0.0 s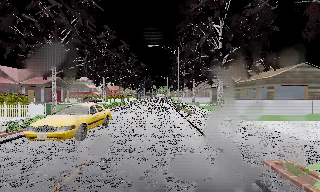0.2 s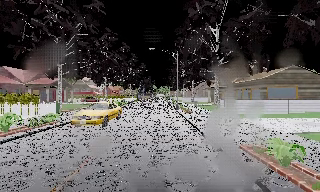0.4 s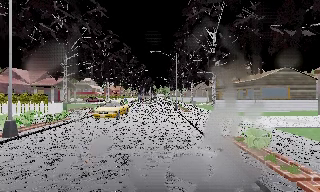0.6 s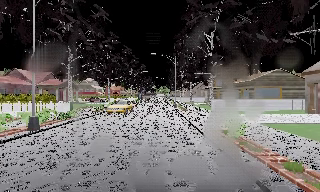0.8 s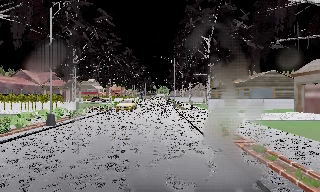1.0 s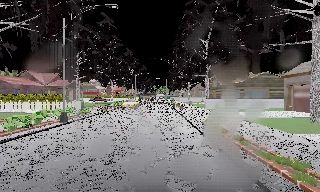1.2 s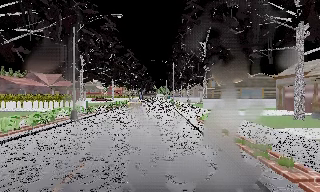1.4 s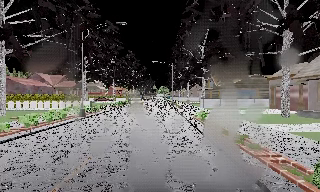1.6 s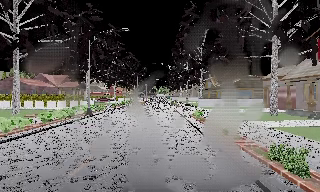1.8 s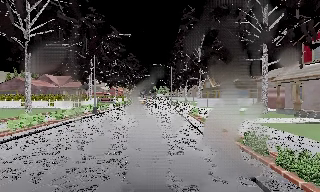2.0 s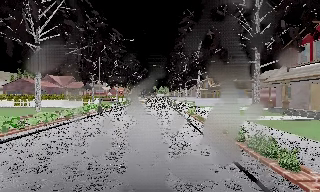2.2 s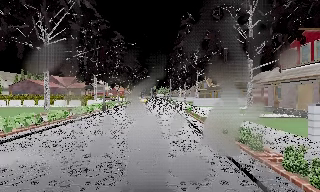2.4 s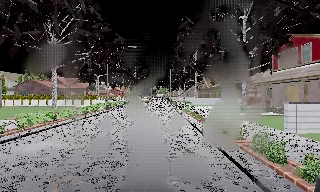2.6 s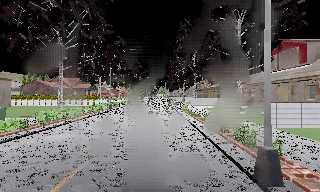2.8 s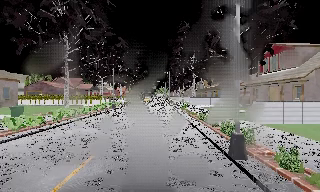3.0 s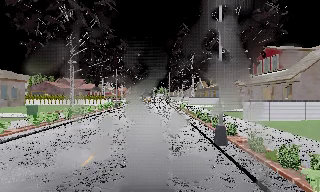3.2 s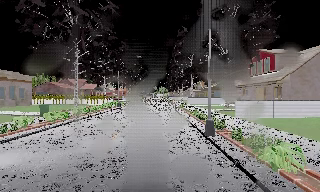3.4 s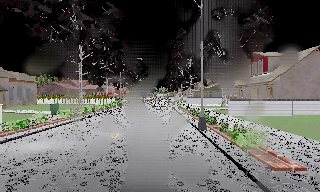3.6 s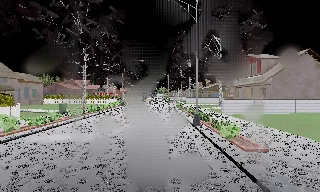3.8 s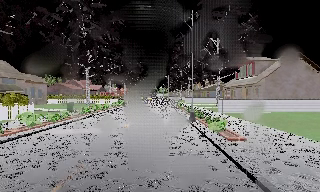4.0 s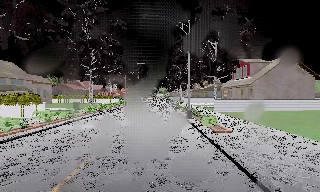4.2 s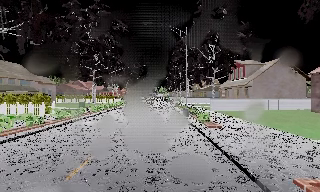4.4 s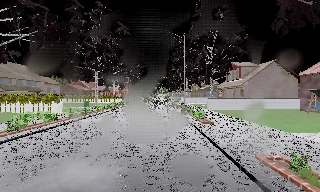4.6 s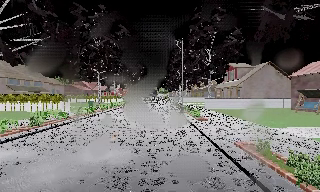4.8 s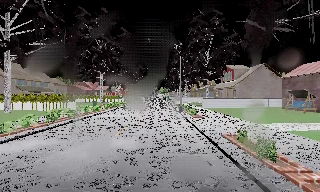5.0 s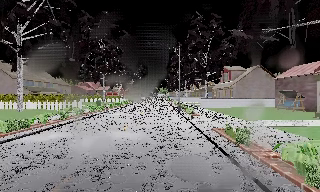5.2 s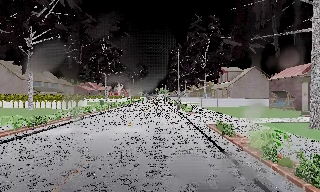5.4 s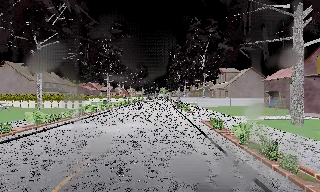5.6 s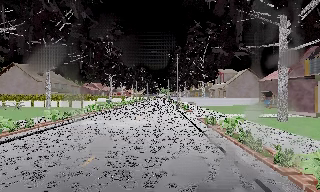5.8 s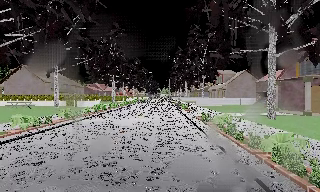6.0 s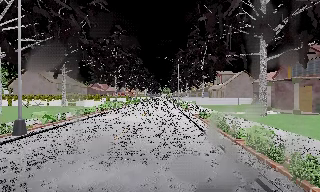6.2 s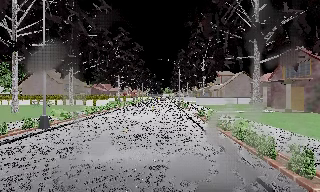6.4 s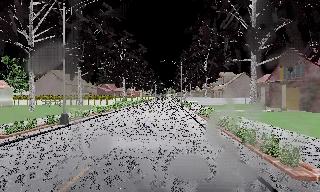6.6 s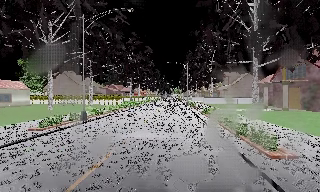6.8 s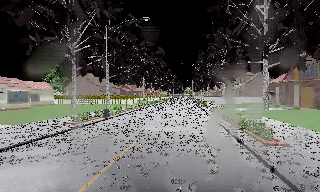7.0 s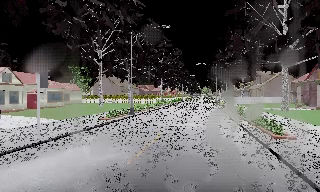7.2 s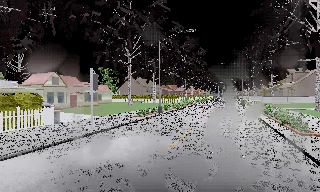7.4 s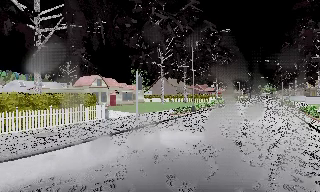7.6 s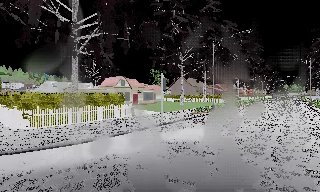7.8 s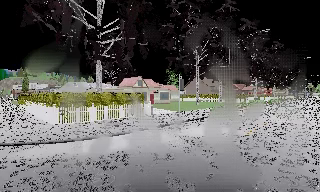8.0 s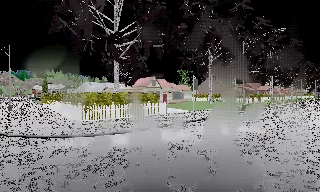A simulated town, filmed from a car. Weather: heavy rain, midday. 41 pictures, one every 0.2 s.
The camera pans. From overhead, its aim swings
counterclockwise.
The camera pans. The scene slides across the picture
to the right.
0.0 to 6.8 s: The camera travels backward, about 45 m, so what stands in front gets smaller.
6.8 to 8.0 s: The camera pans to its left, which is counterclockwise from overhead, by about 40 degrees. It travels backward and to its left, about 6 m. It loses speed.
The film runs backward here.
